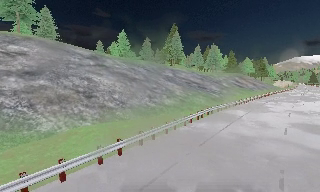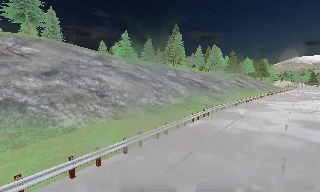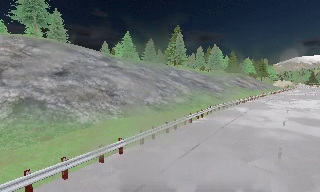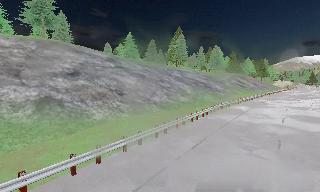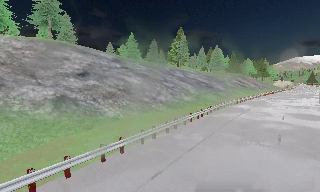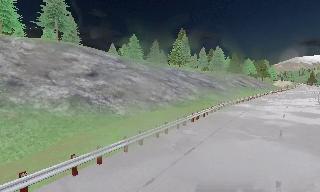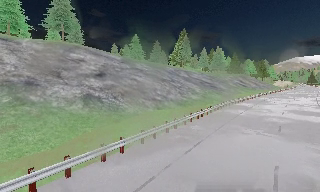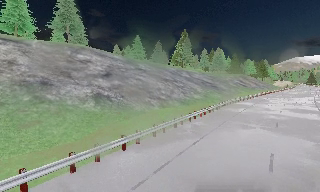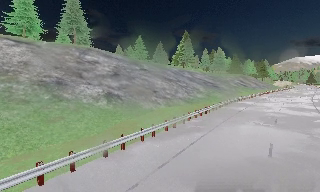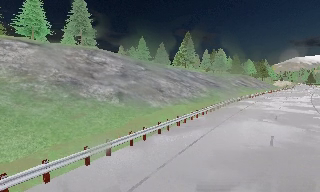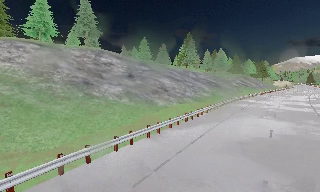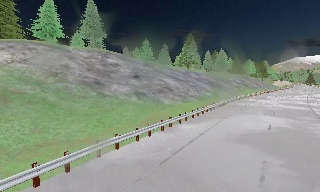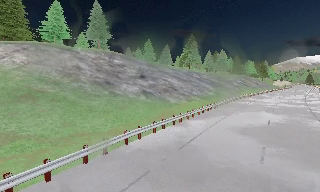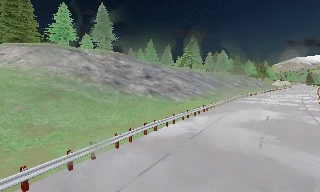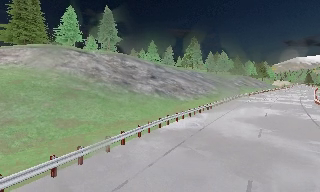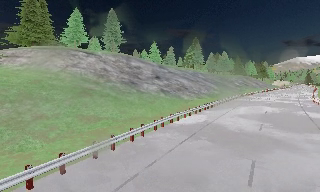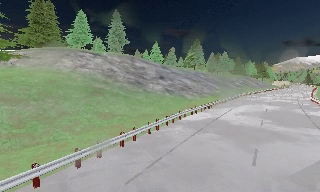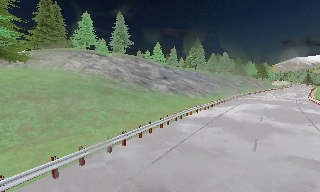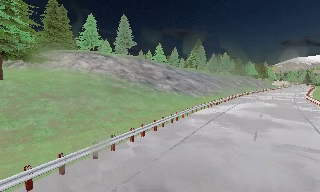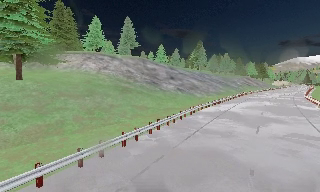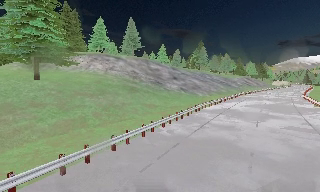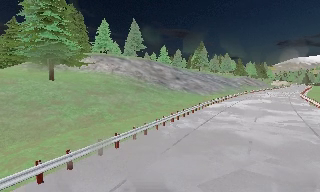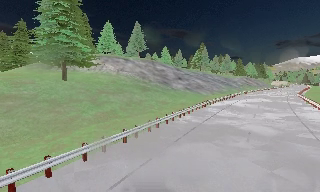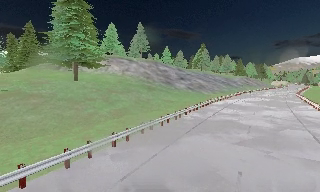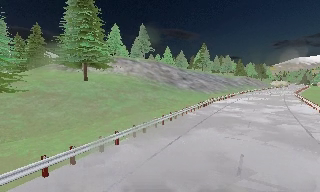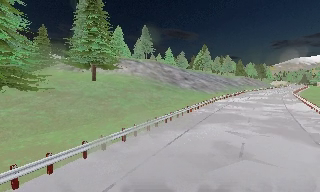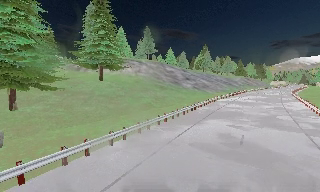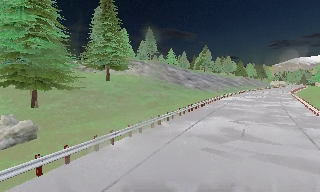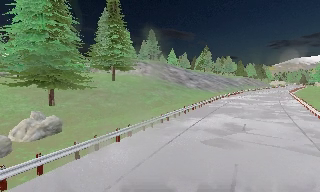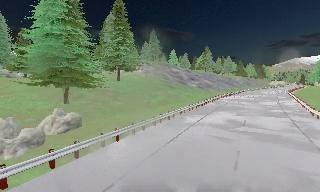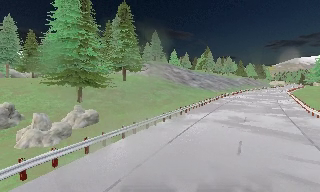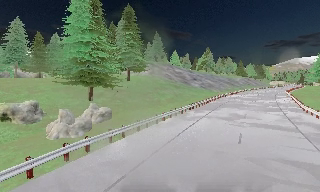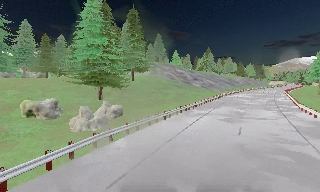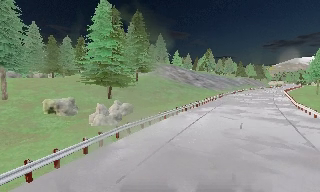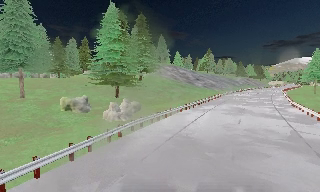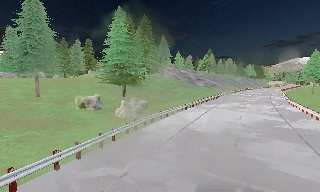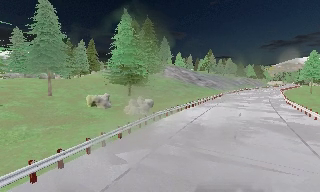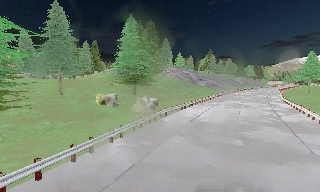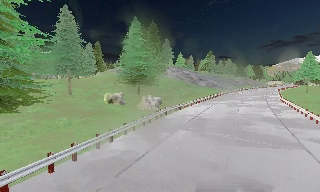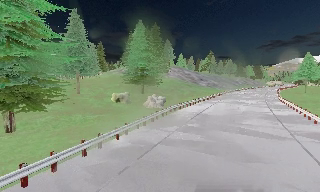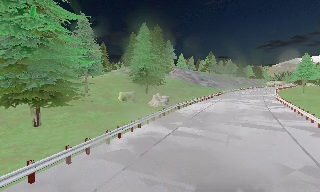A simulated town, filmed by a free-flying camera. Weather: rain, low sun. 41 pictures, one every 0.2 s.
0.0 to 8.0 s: The camera travels backward and to its left, about 60 m, so what stands in front gets smaller.
The film runs backward here.
